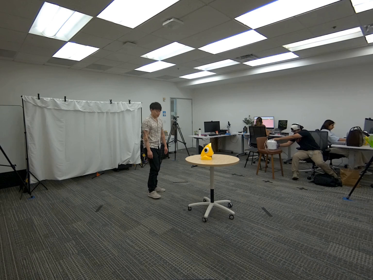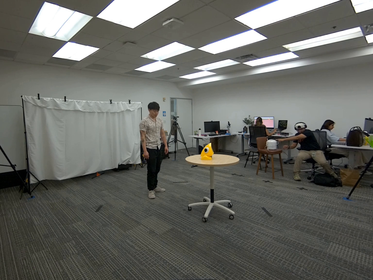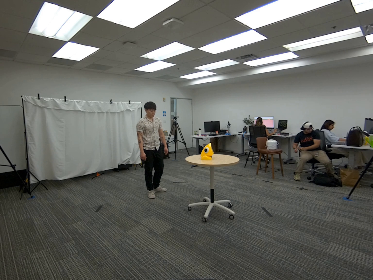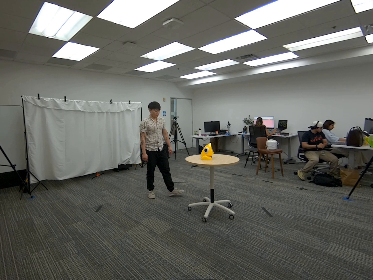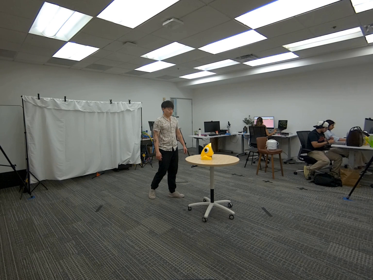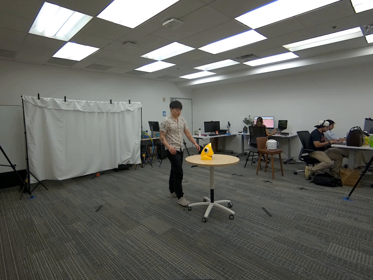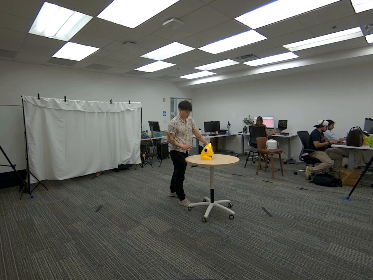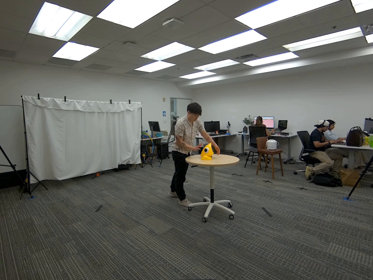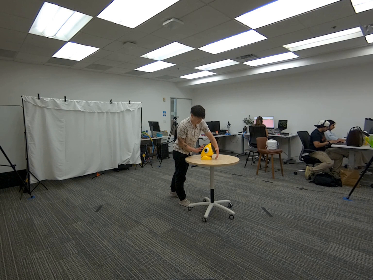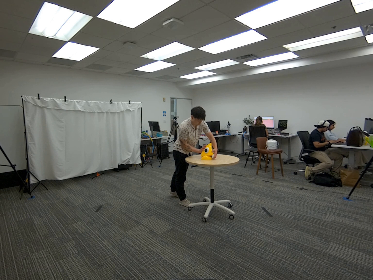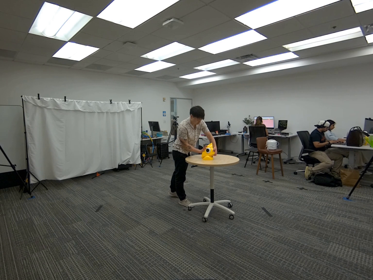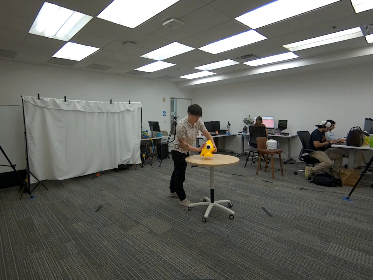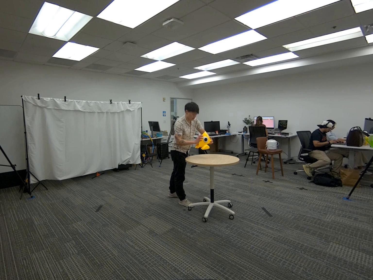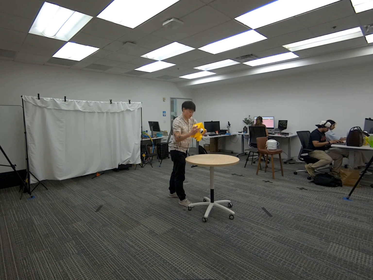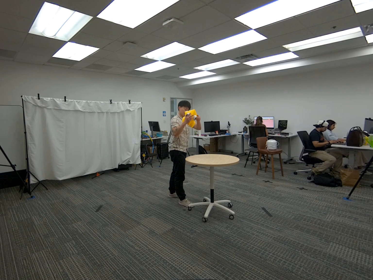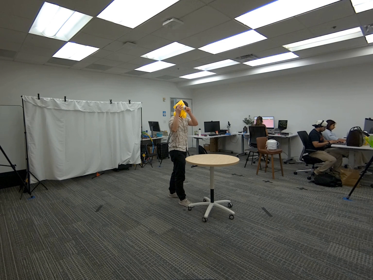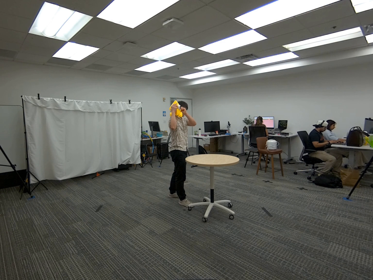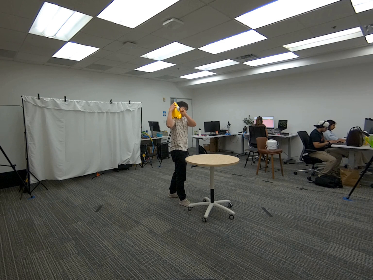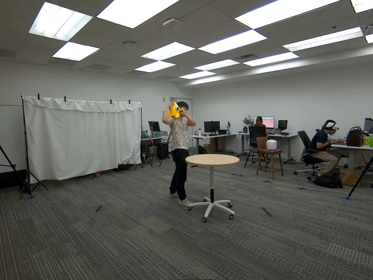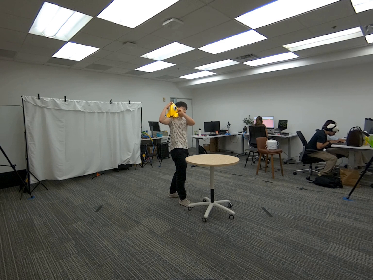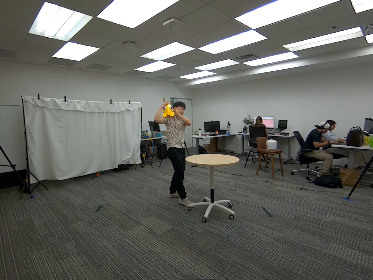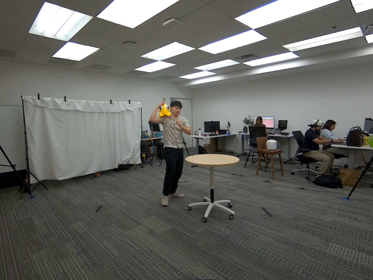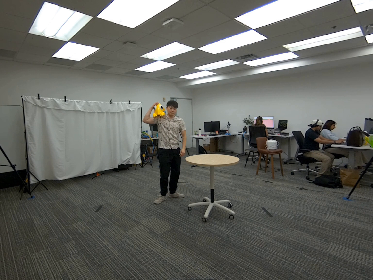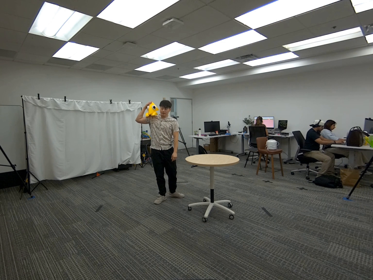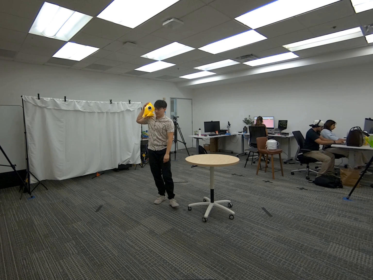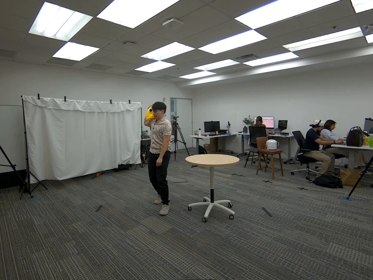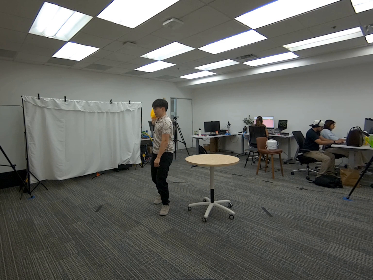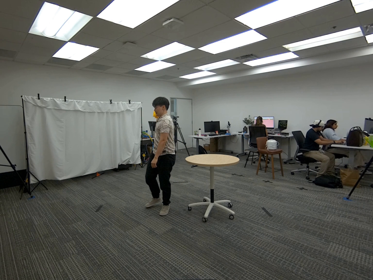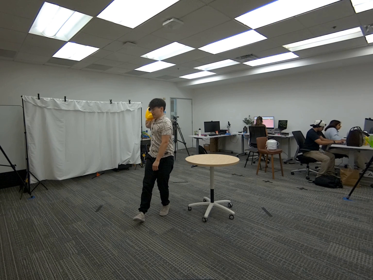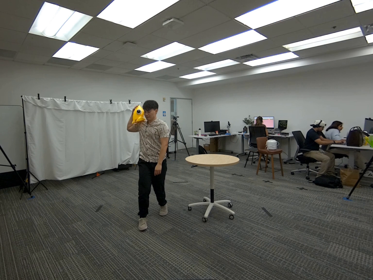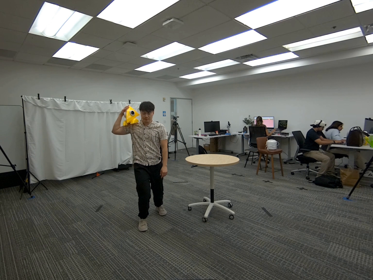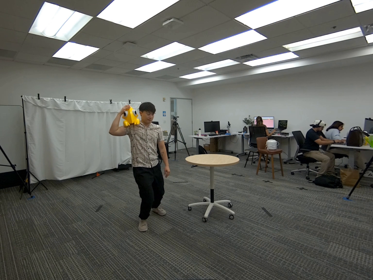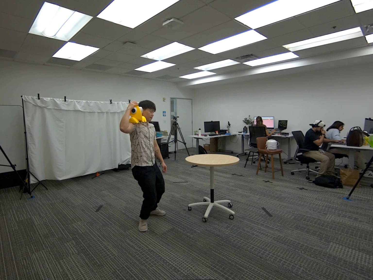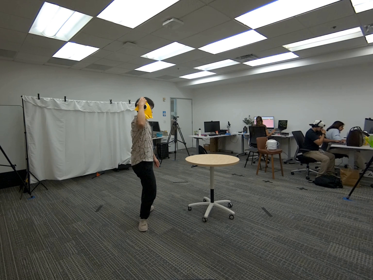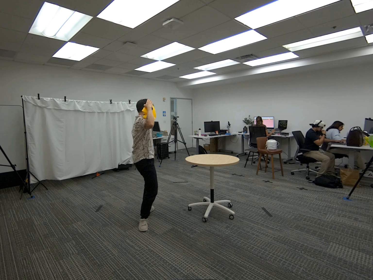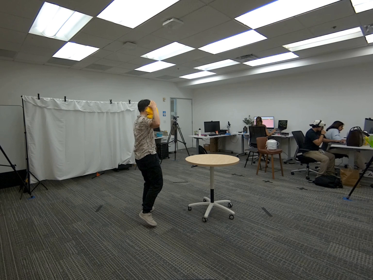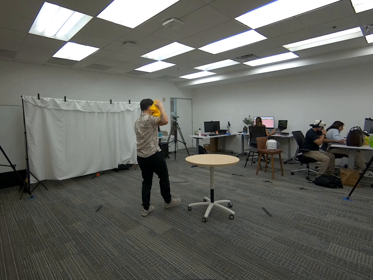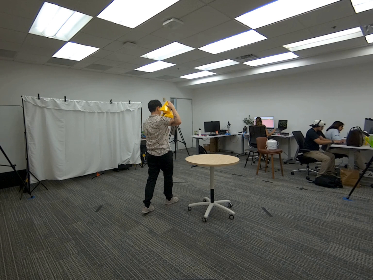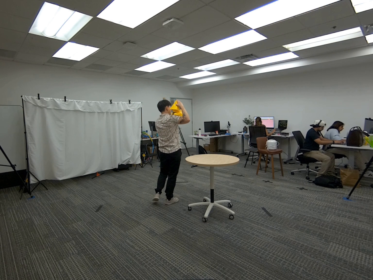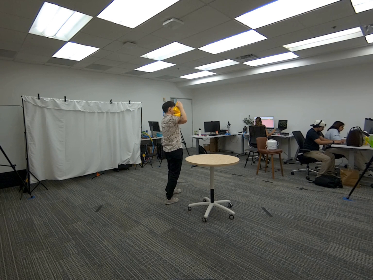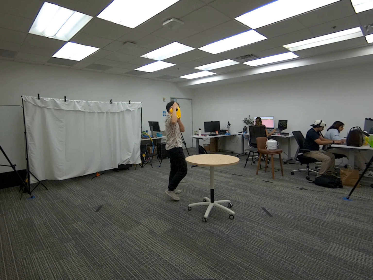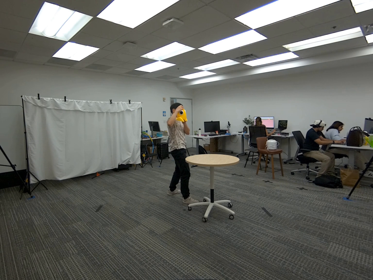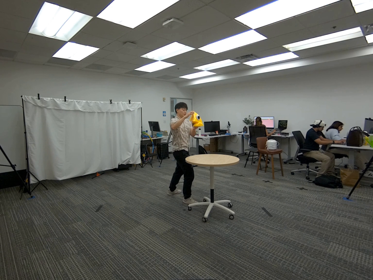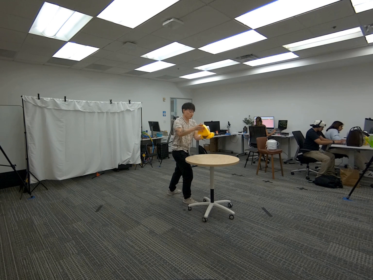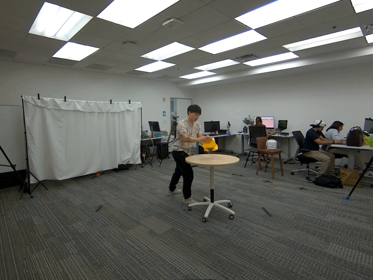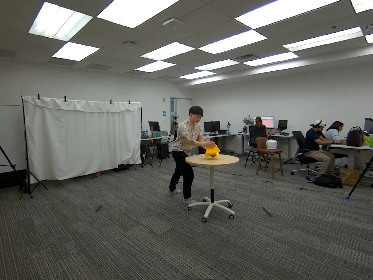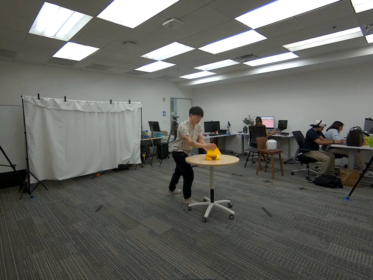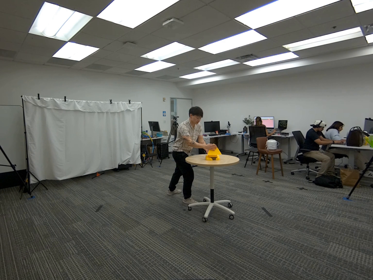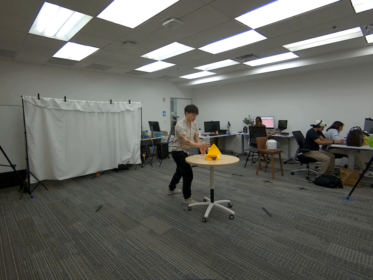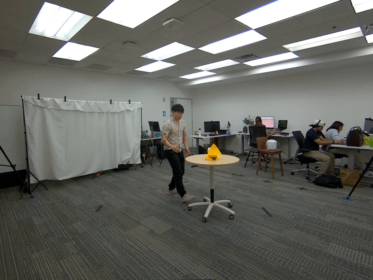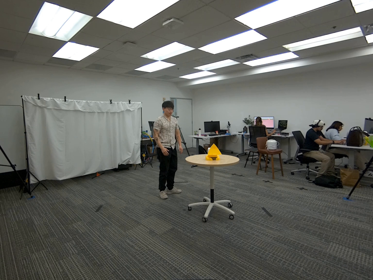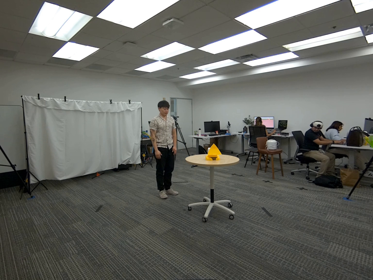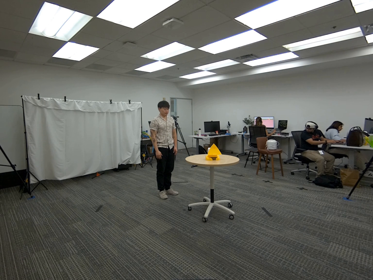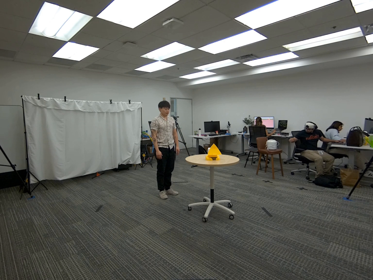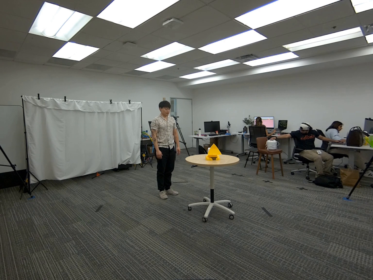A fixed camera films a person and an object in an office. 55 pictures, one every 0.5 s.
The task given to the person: Walk over to the yellow toy on the round table and pick it up with your both hands. Lift the toy and place it on your shoulder and walk around the bounding area. Place the toy on the round table when finished.
